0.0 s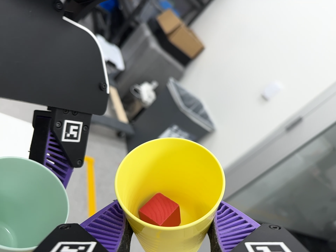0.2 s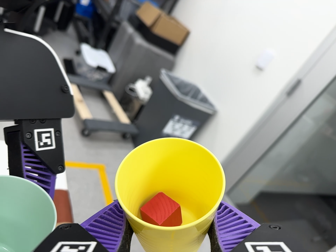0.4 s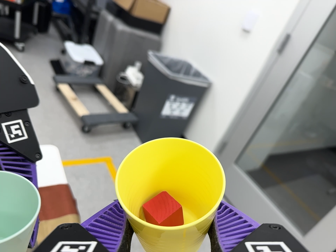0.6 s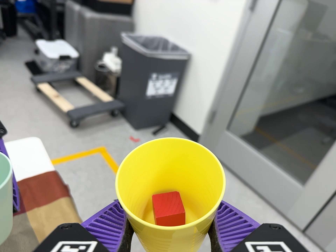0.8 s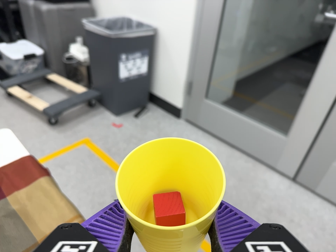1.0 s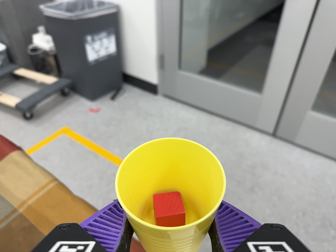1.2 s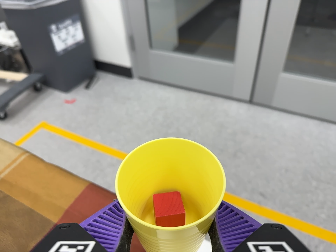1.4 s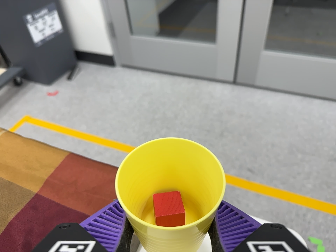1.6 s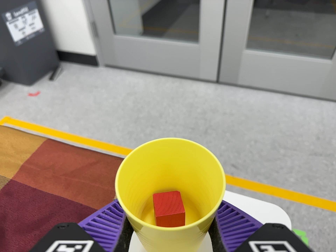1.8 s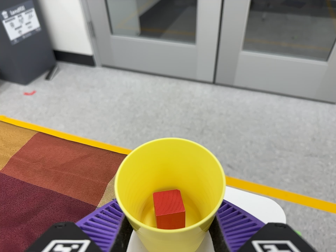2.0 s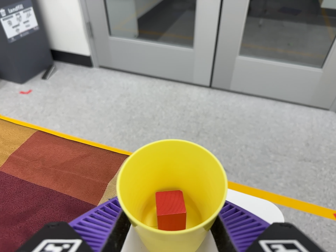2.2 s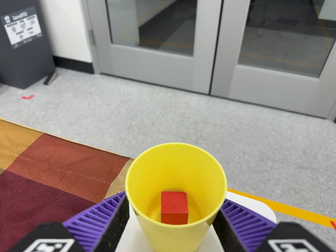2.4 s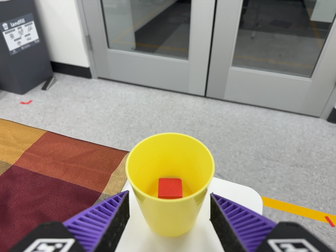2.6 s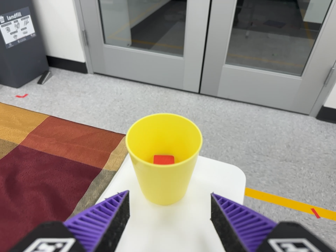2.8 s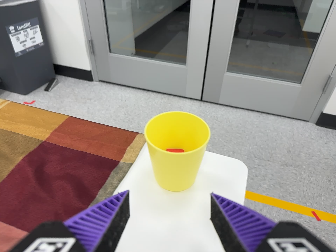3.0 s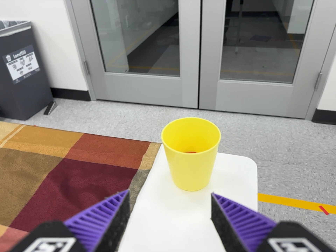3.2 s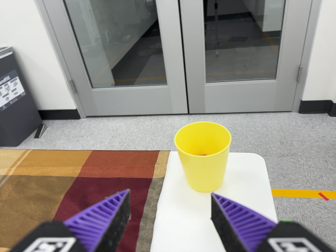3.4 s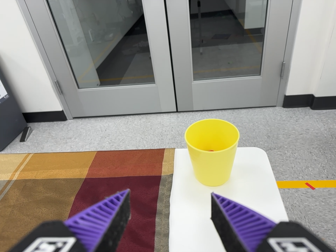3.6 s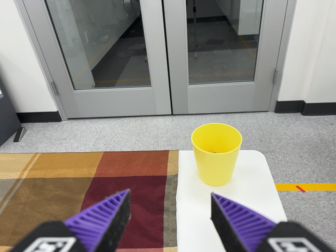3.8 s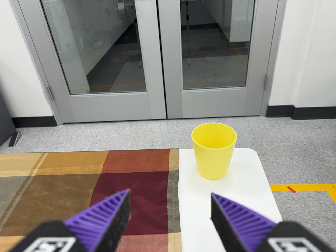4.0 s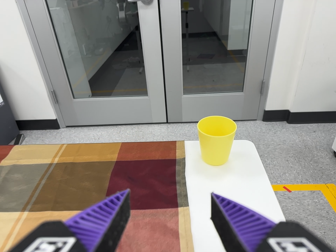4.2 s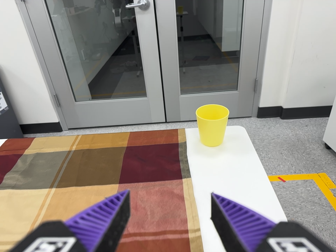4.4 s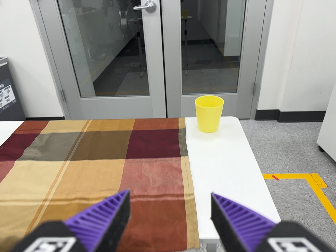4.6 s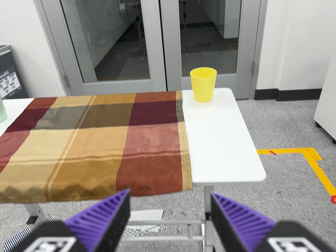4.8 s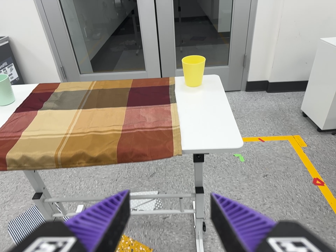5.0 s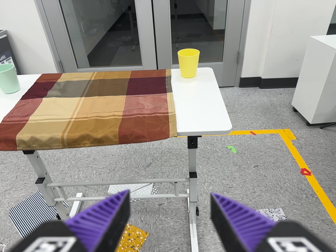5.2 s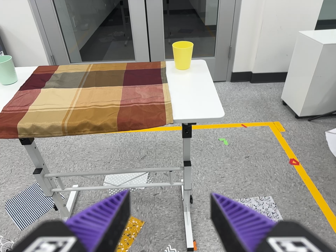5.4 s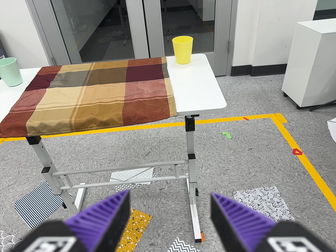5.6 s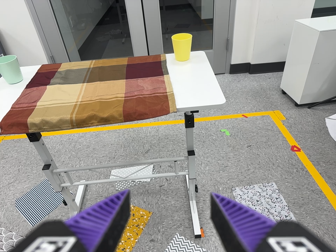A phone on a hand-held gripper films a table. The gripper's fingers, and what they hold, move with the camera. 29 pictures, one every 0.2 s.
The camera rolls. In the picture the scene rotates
counterclockwise.
The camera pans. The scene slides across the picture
to the left.
0.0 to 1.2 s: The camera travels toward the bottom of its view and to its right, about 30 cm, so close, fixed things drift upward. Its aim tips toward the bottom of its view by about 20 degrees, and the scene shifts upward. It rolls about its line of sight by about 60 degrees, and the scene rotates counterclockwise.
1.2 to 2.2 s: The camera travels toward the bottom of its view, about 8 cm, so close, fixed things drift upward.
2.2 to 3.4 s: The camera travels backward and to its left, about 18 cm, so what stands in front gets smaller. It rolls about its line of sight by about 15 degrees, and the scene rotates counterclockwise.
3.4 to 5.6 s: The camera travels backward and toward the bottom of its view, about 60 cm, so what stands in front gets smaller.
The film runs backward here.
